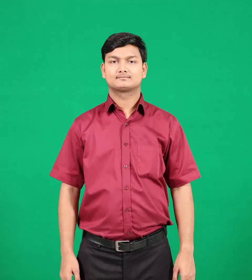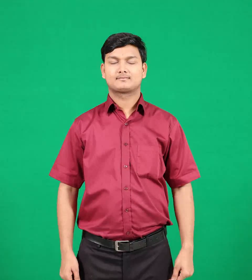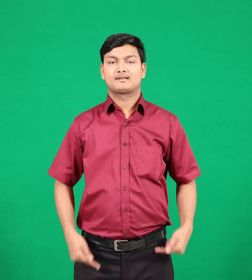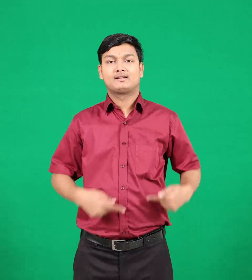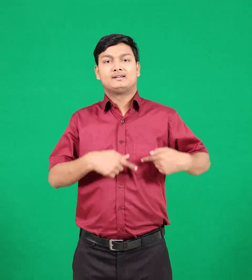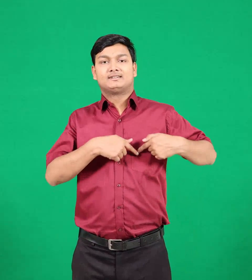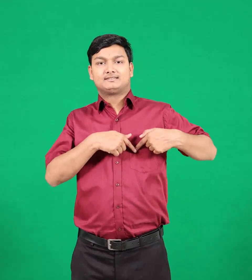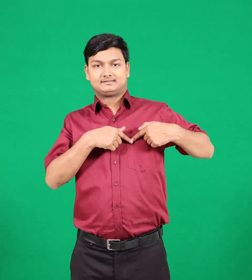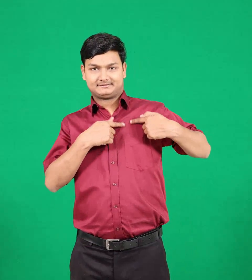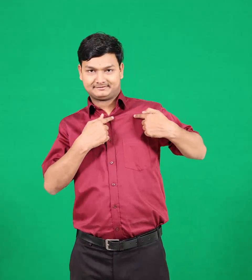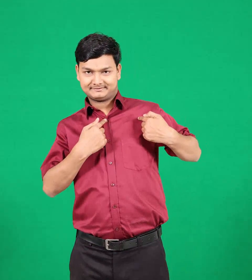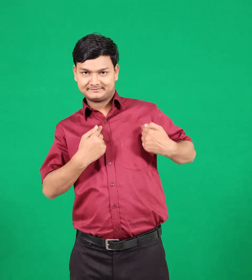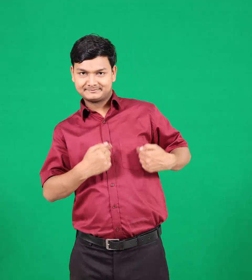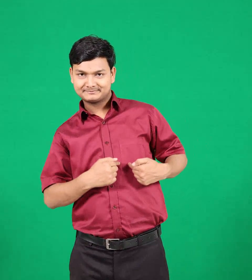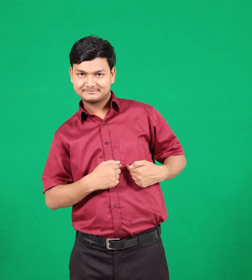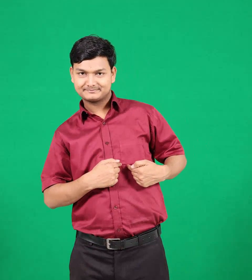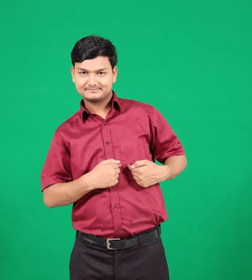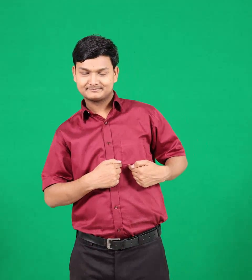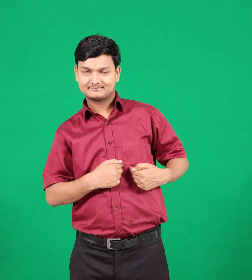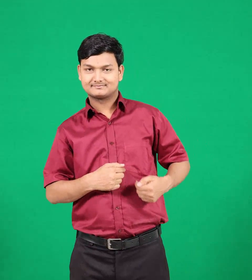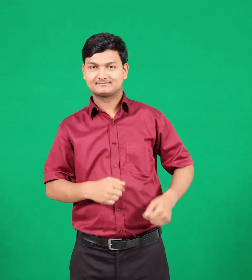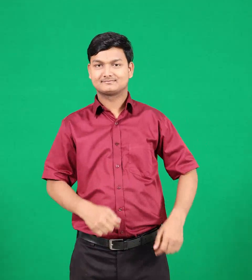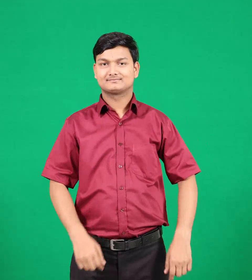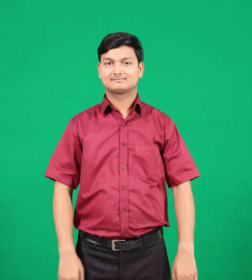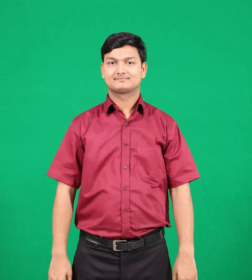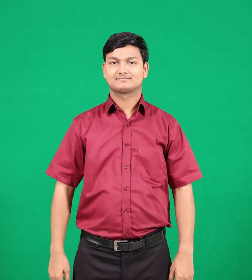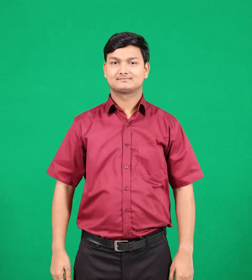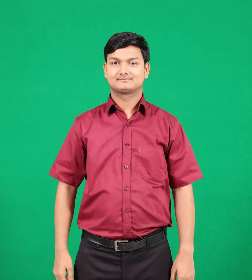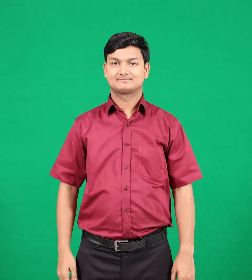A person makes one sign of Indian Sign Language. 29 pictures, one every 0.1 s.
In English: heart
